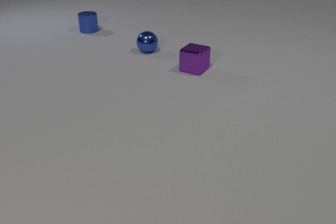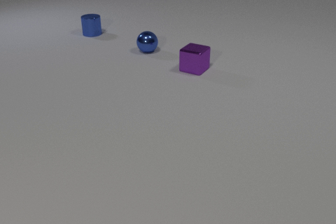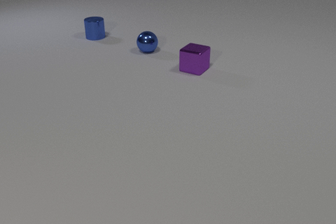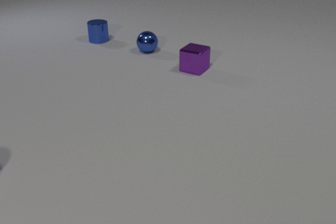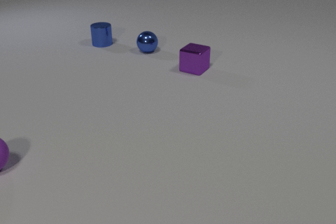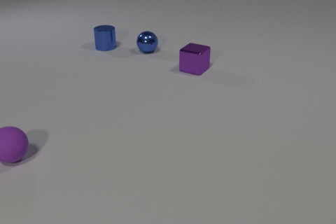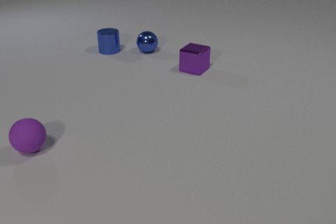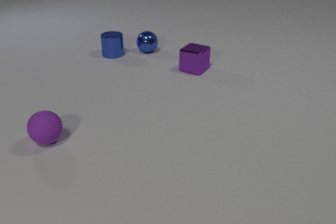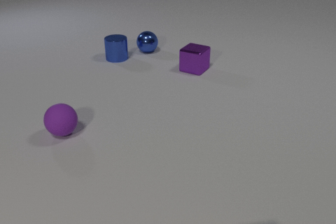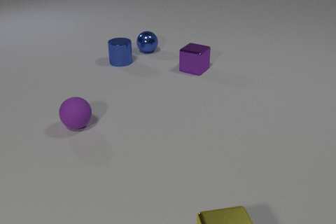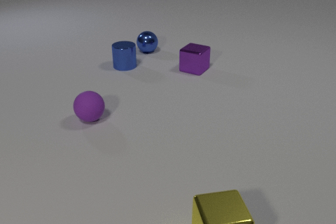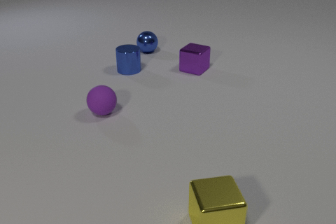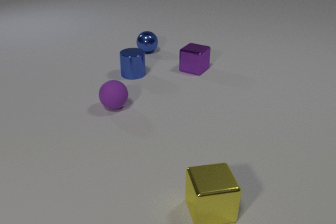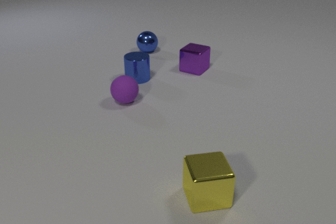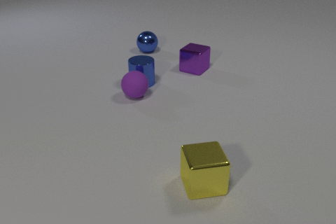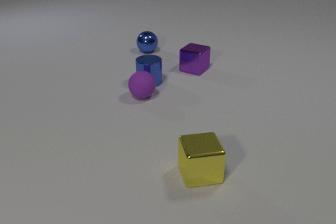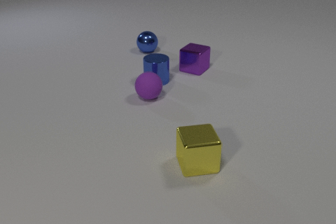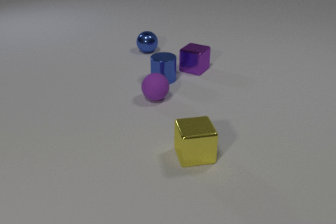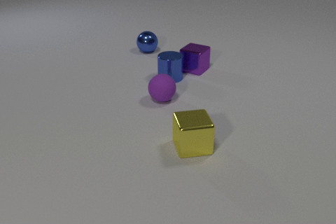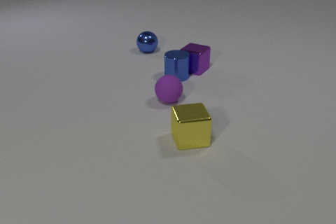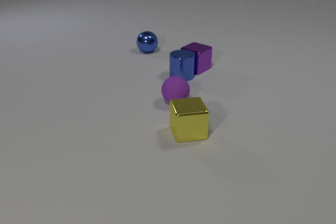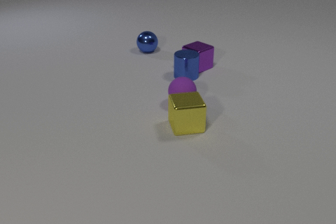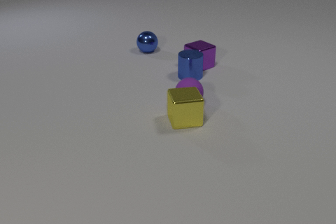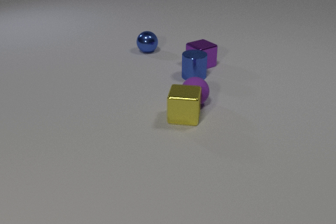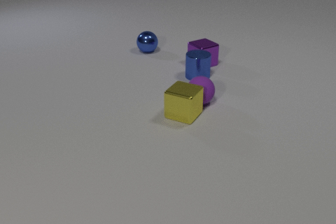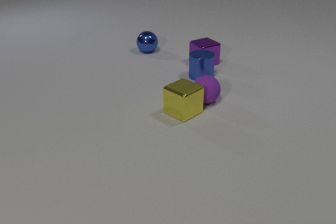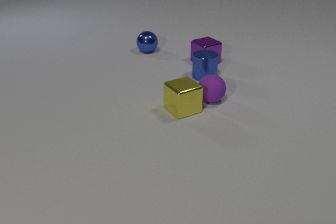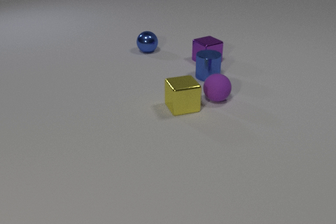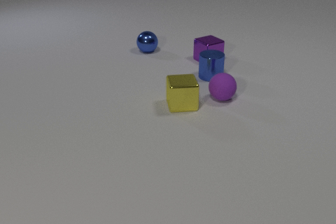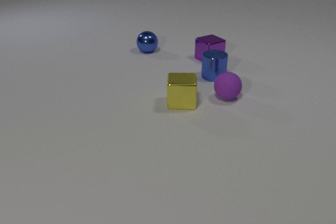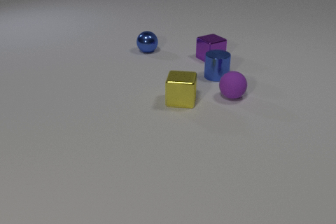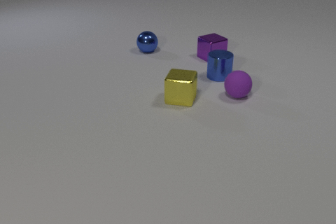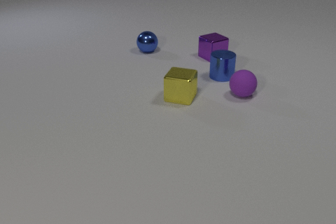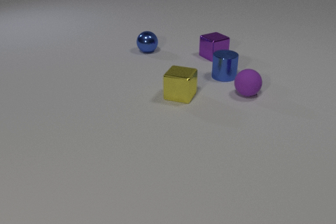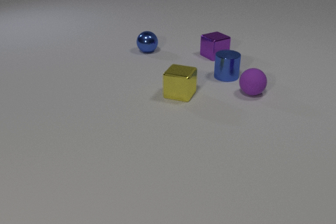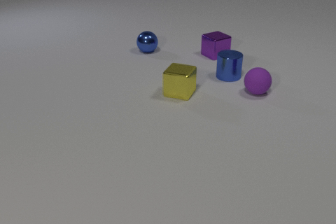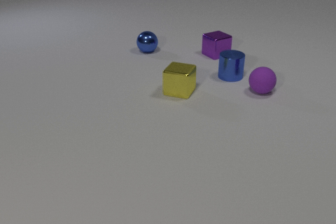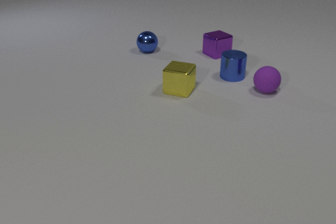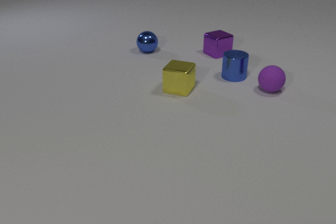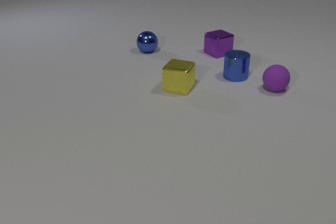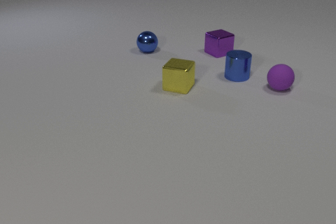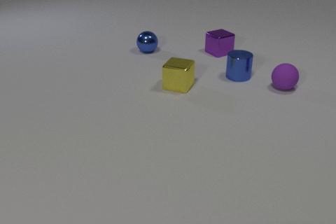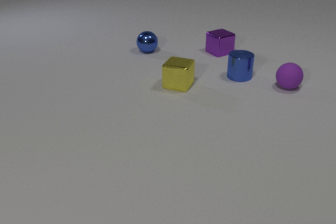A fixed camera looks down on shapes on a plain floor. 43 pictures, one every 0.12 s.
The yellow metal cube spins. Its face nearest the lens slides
to the left.
The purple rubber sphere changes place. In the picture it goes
to the right.
0.00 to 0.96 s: The blue metal cylinder slides toward the camera. The purple rubber sphere comes in at the left edge, rolls to the right and away from the camera.
0.96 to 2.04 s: The blue metal cylinder slides toward the camera and to the right. The purple rubber sphere rolls to the right and away from the camera. The yellow metal cube comes in at the bottom edge, slides away from the camera. The blue metal cylinder and the purple rubber sphere collide.
2.04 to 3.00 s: The blue metal cylinder slides to the right. The purple rubber sphere rolls to the right. The yellow metal cube slides away from the camera, spins clockwise seen from above by about 45 degrees, its near face sliding to the left. The purple metal cube slides away from the camera and to the right, spins clockwise seen from above by about 30 degrees, its near face sliding to the left. The blue metal cylinder and the purple metal cube collide. The purple rubber sphere and the yellow metal cube collide.
3.00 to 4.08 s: The blue metal cylinder slides to the right. The purple rubber sphere rolls to the right and away from the camera. The yellow metal cube slides away from the camera, spins clockwise seen from above by about 60 degrees, its near face sliding to the left. The purple metal cube slides away from the camera and to the right.
4.08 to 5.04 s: The blue metal cylinder slides to the right. The purple rubber sphere rolls to the right and away from the camera. The yellow metal cube slides away from the camera. The purple metal cube slides away from the camera and to the right.
How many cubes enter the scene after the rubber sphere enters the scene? 1.
What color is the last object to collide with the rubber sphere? yellow.
What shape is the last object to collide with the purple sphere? cube.
